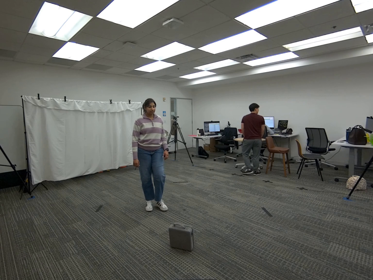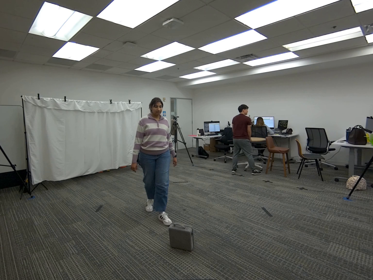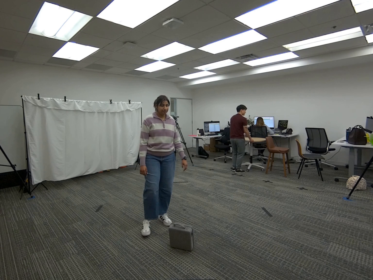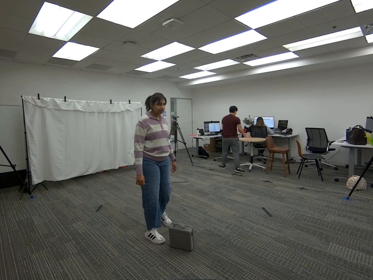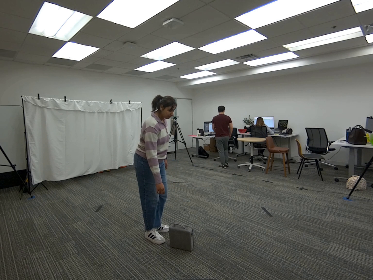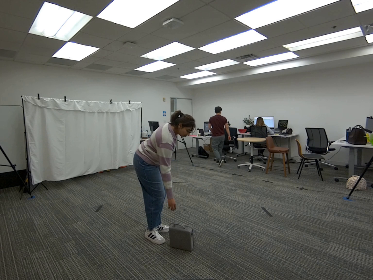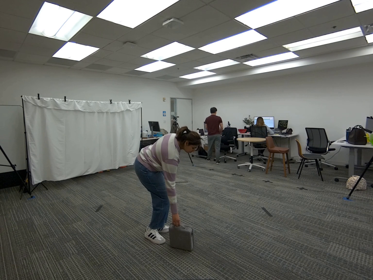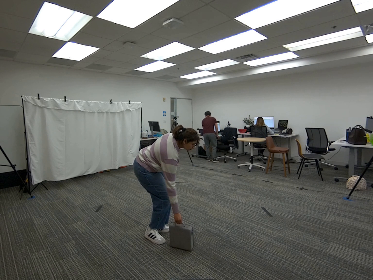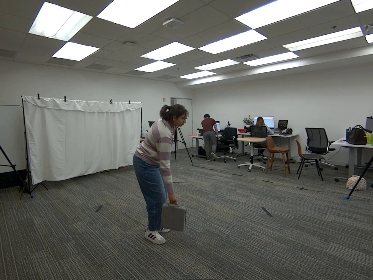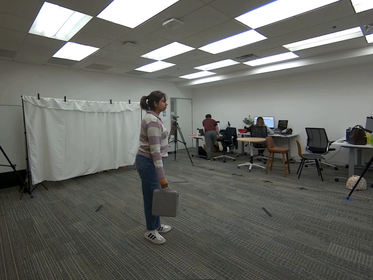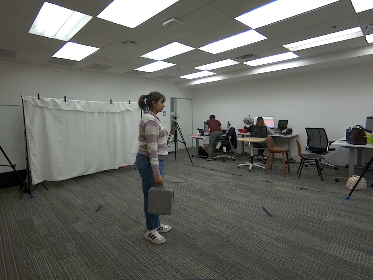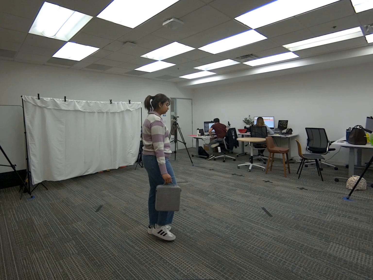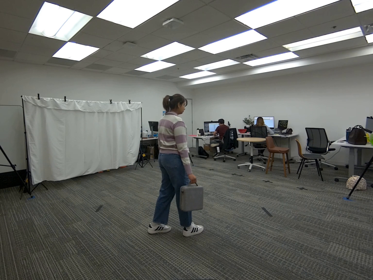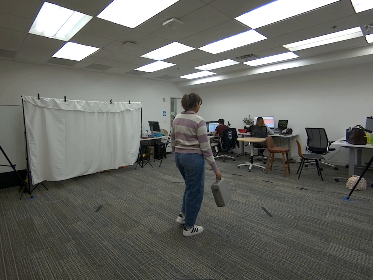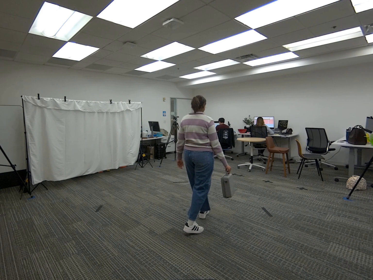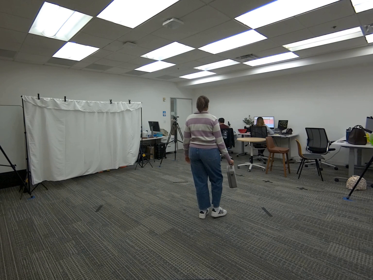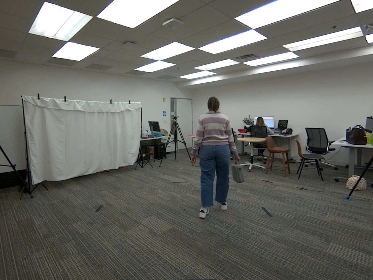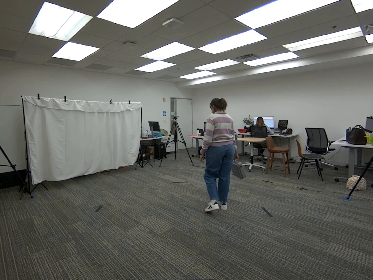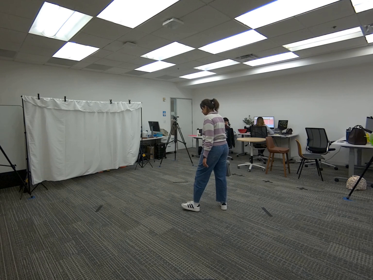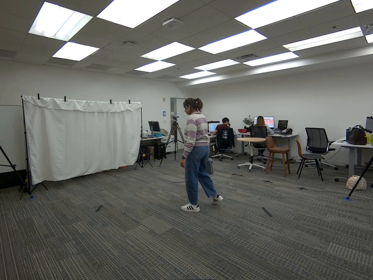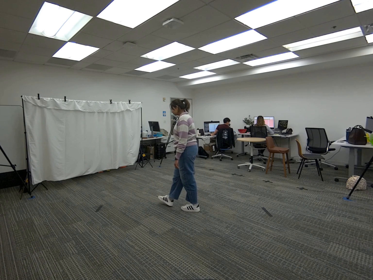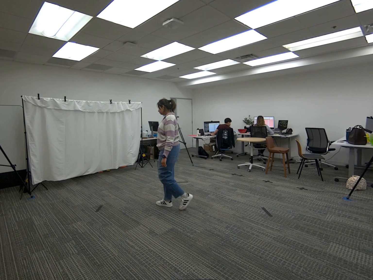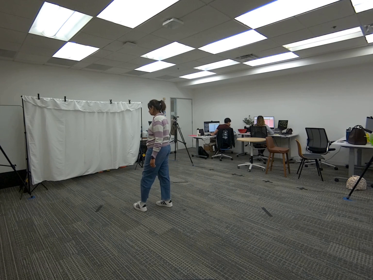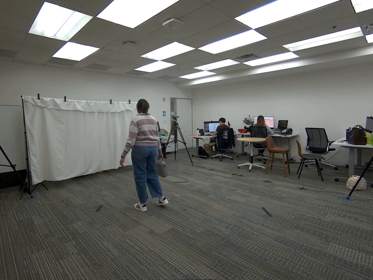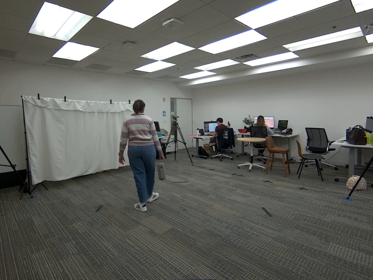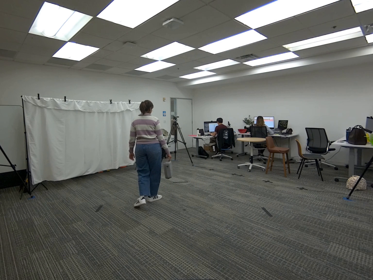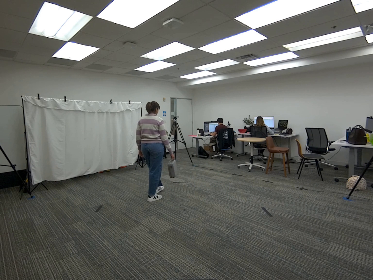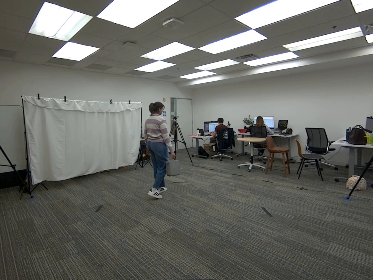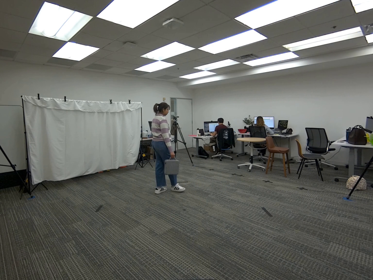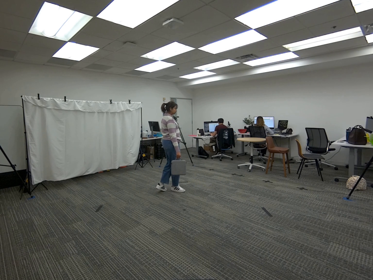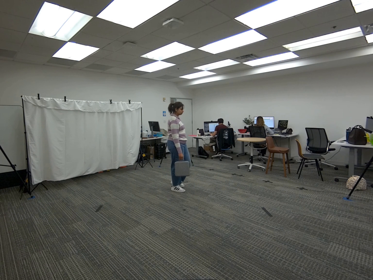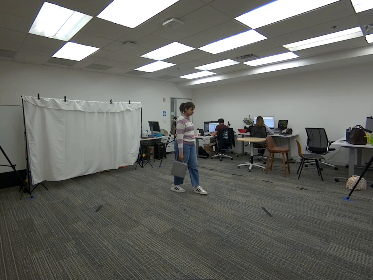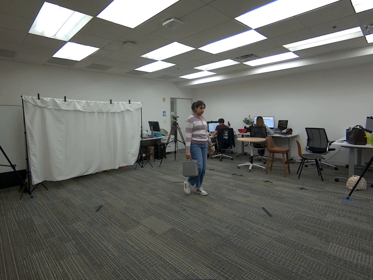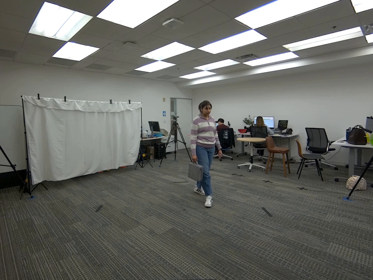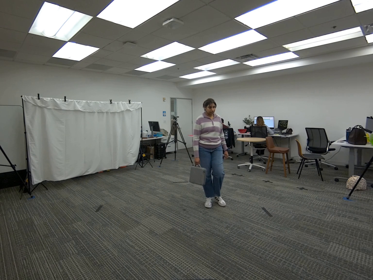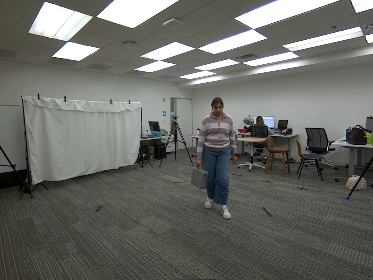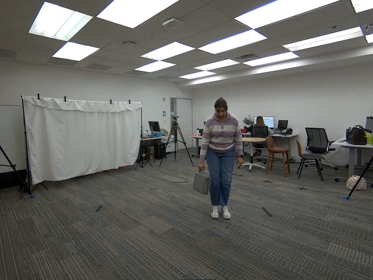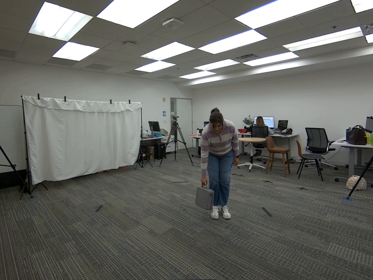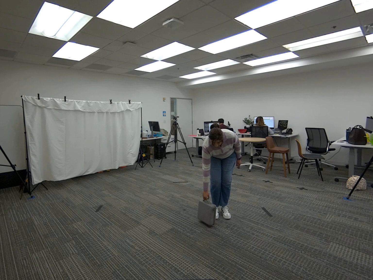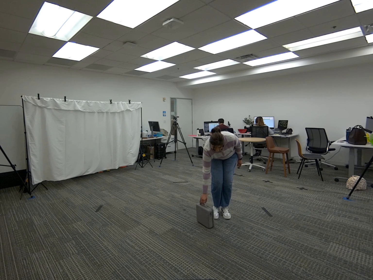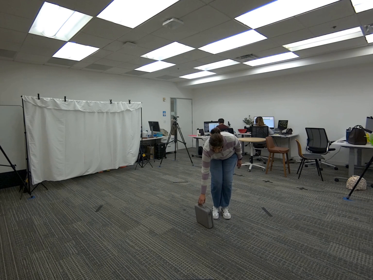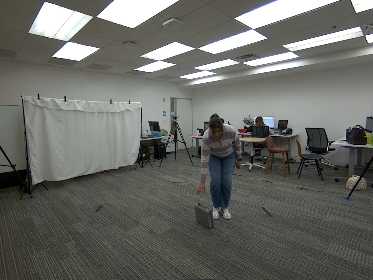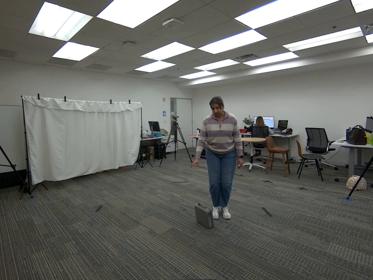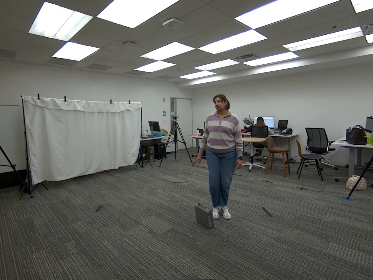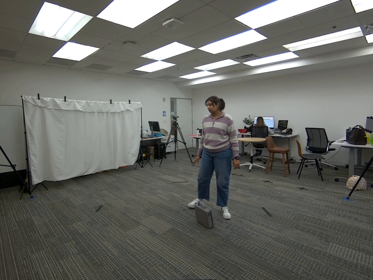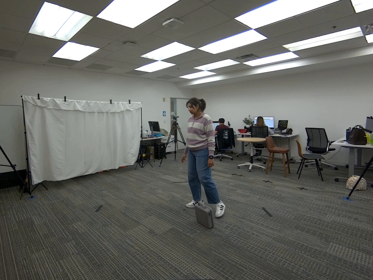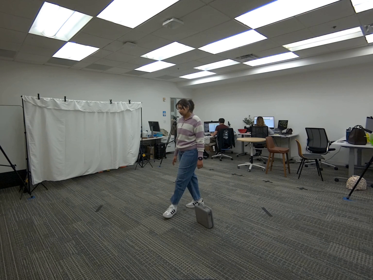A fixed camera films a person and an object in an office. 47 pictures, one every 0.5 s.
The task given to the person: Walk over to the gray case on the ground and pick up the gray case from the handle with your right hand, and walk within the bounding area and place it on the floor when done.
